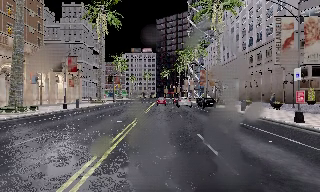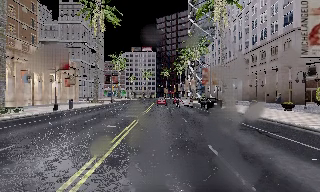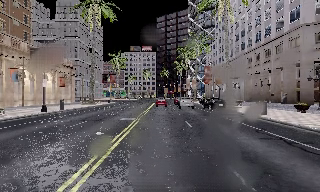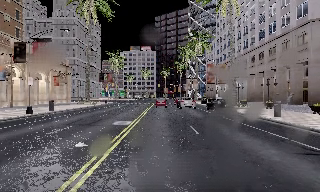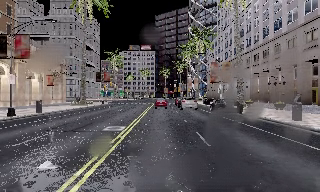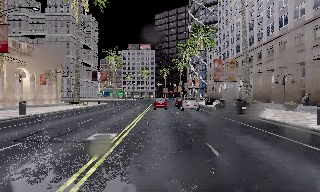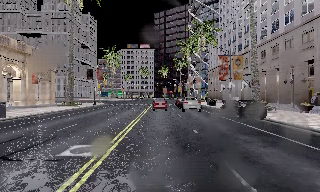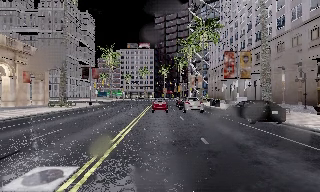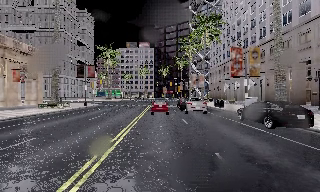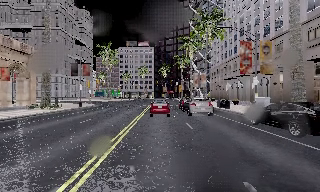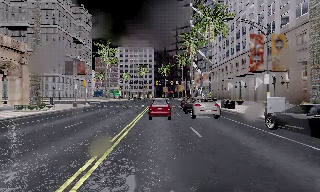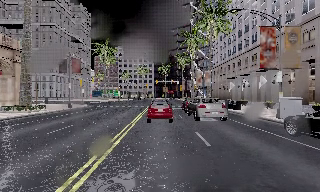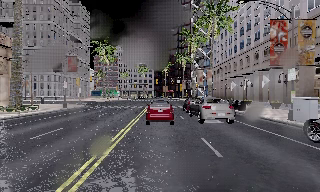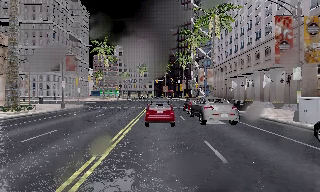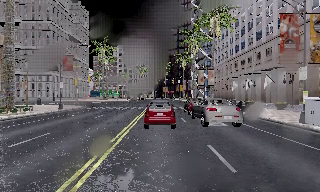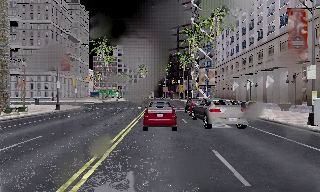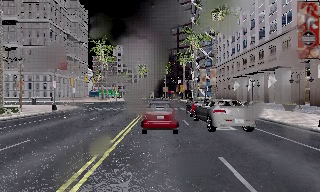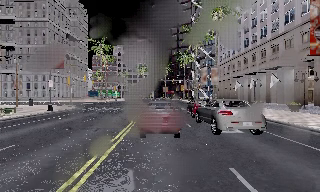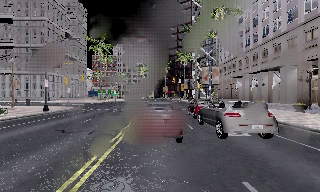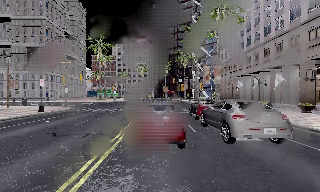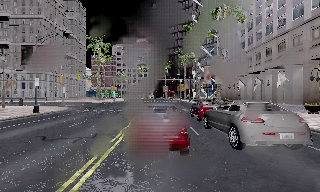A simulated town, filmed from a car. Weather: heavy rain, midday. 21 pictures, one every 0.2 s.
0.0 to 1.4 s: The camera travels forward, about 12 m, so what stands in front looms larger.
1.4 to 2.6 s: The camera travels forward, about 8 m, so what stands in front looms larger. It loses speed.
2.6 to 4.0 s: The camera travels forward, about 4.5 m, so what stands in front looms larger.
The film runs forward here.
